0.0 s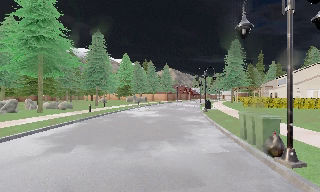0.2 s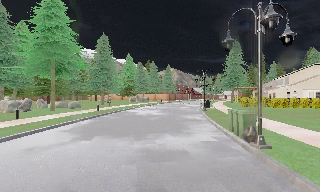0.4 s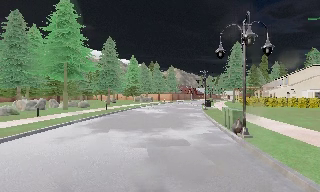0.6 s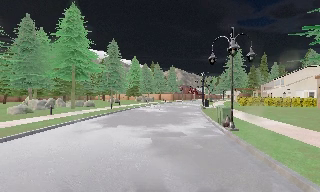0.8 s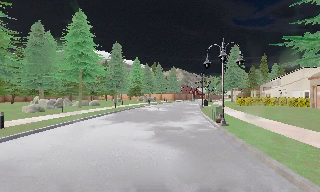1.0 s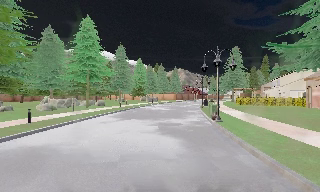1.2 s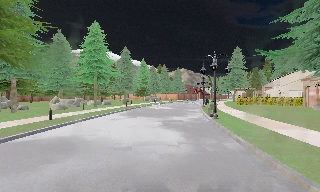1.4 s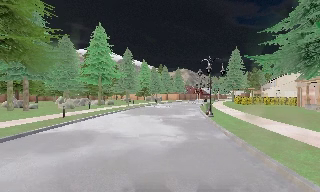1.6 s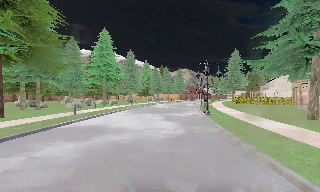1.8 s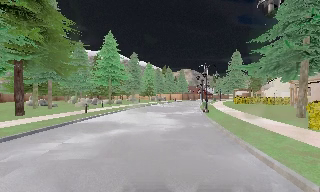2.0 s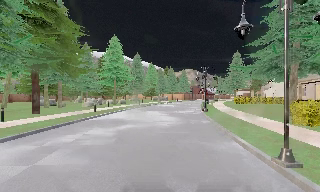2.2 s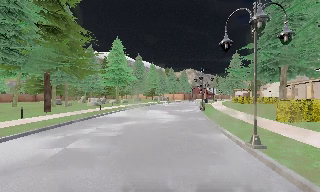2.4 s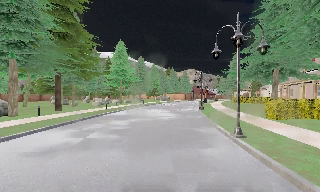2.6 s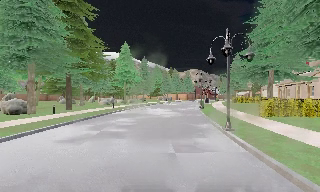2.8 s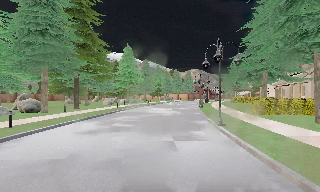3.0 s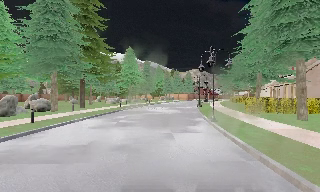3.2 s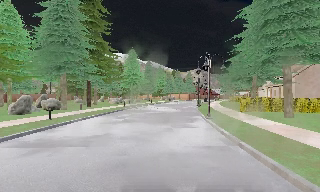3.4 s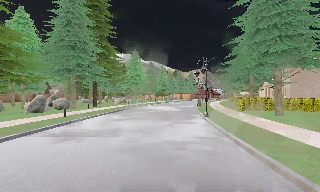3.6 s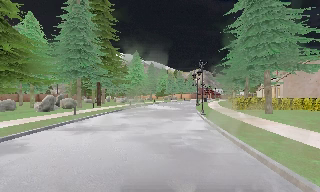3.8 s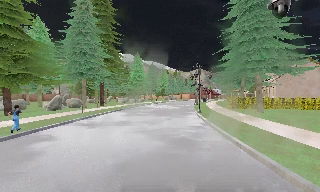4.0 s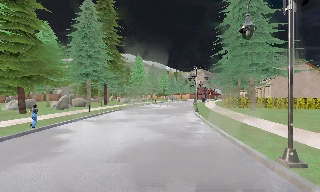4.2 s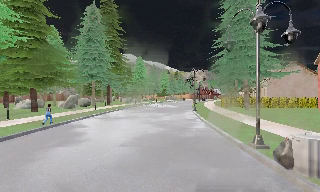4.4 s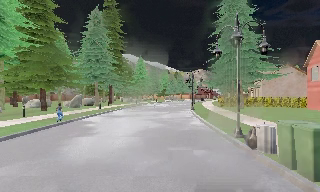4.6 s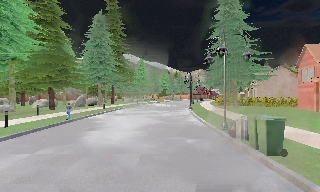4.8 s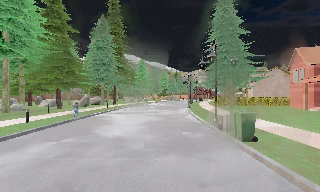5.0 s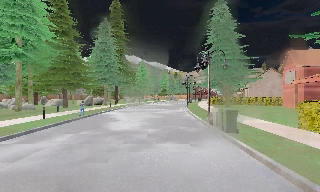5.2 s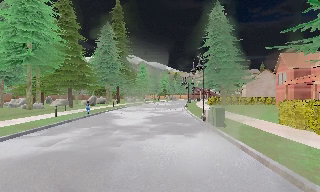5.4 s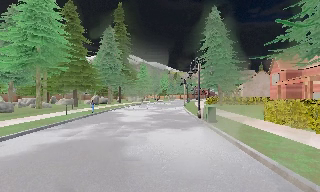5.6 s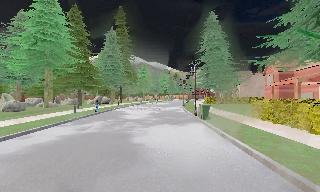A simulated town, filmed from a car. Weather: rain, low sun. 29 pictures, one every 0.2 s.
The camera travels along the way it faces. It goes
backward.
0.0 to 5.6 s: The camera swings to its left by about 10 degrees, and the scene slides to the right. It travels backward, about 35 m, so what stands in front gets smaller.
The film runs backward here.
